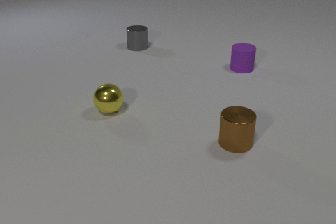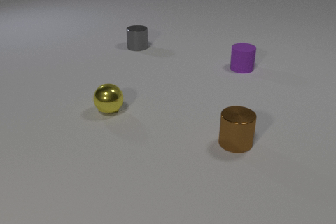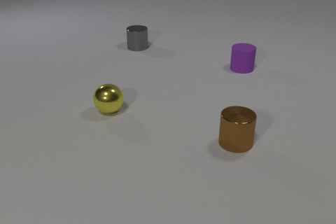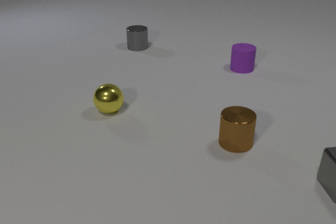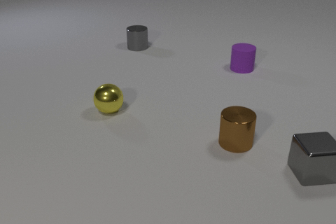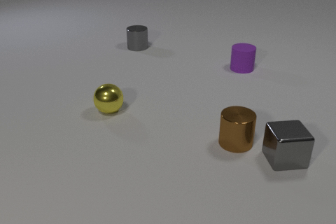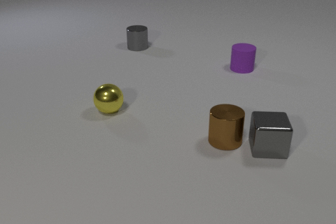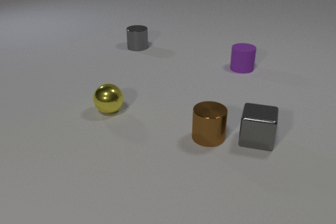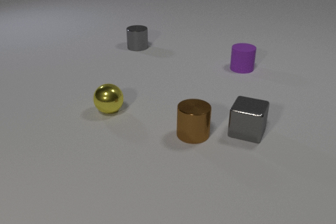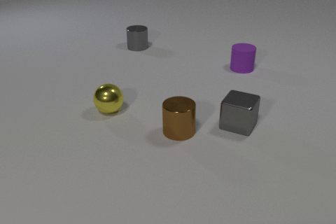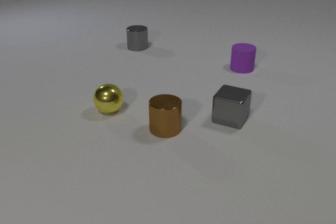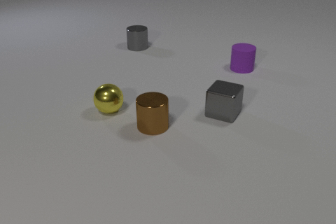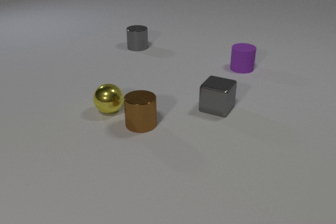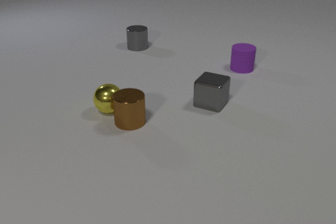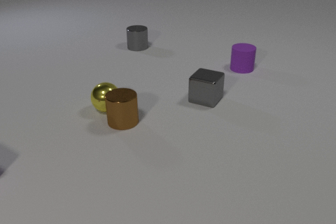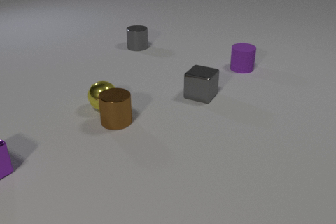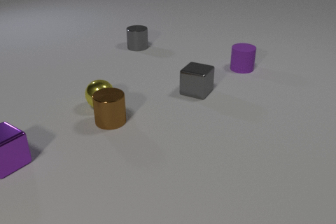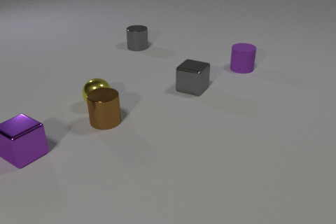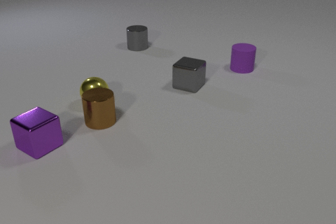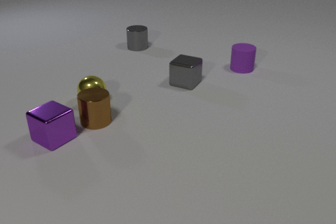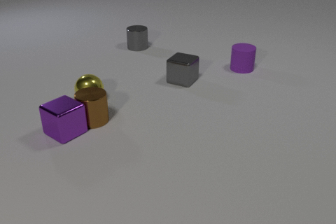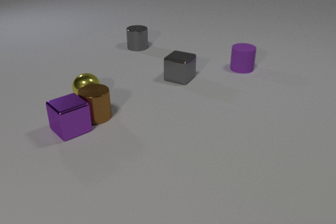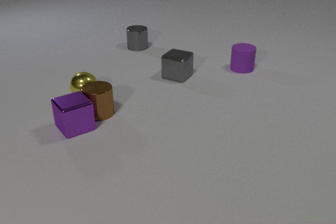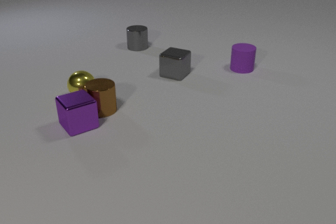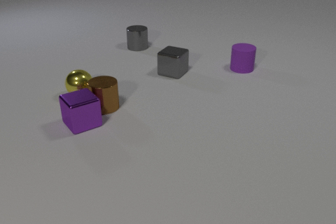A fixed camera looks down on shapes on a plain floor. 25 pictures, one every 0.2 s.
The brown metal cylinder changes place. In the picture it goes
to the left.
0.0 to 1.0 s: The gray metal cube comes in at the right edge, slides to the left and away from the camera.
1.0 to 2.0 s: The gray metal cube slides away from the camera and to the left, spins so that its near face slides to the left, clockwise seen from above. The brown metal cylinder slides to the left. The gray metal cube and the brown metal cylinder collide.
2.0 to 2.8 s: The gray metal cube slides away from the camera and to the left. The brown metal cylinder slides to the left. The brown metal cylinder and the yellow metal sphere collide.
2.8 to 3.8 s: The gray metal cube slides away from the camera and to the left. The brown metal cylinder slides to the left. The yellow metal sphere rolls away from the camera and to the left. The purple metal cube comes in at the left edge, slides to the right and away from the camera.
3.8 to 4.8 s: The gray metal cube slides away from the camera and to the left. The brown metal cylinder slides away from the camera. The yellow metal sphere rolls away from the camera and to the left. The purple metal cube slides to the right and away from the camera. The brown metal cylinder and the purple metal cube collide.
How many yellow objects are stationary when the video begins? 1.
What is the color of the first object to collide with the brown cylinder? gray.
Are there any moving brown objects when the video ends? yes.
